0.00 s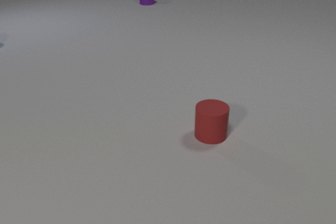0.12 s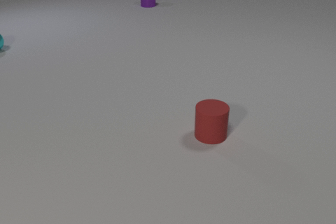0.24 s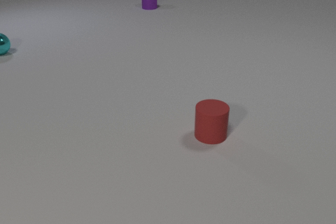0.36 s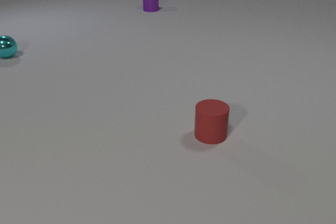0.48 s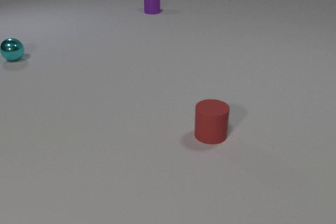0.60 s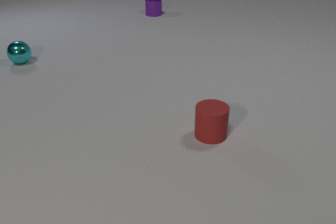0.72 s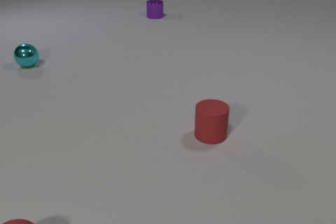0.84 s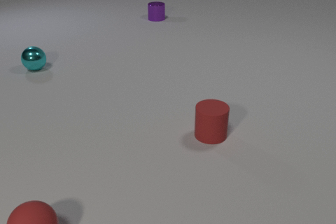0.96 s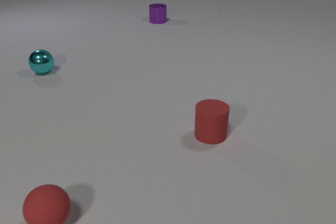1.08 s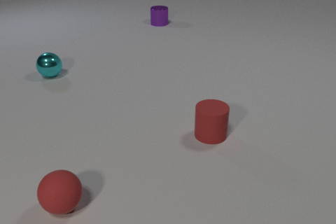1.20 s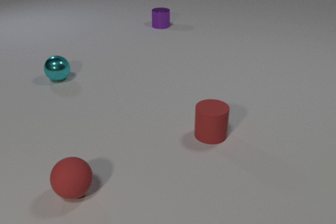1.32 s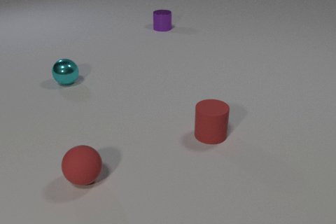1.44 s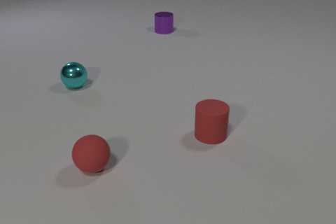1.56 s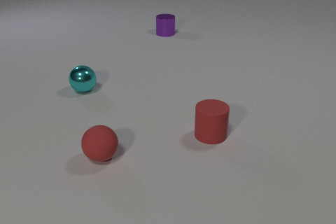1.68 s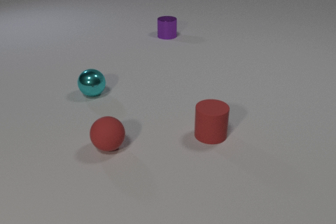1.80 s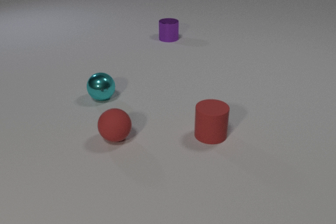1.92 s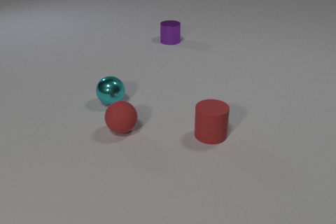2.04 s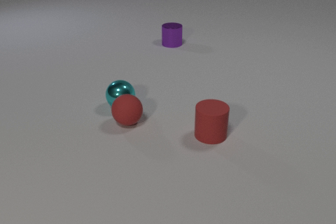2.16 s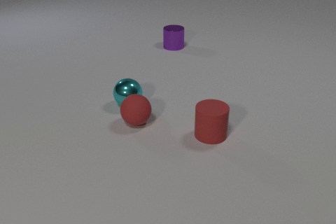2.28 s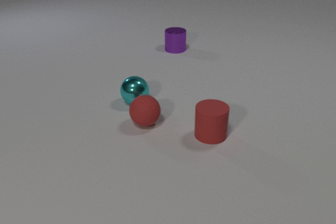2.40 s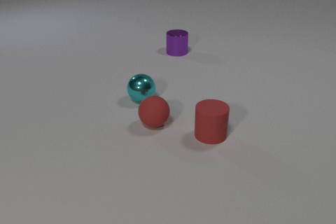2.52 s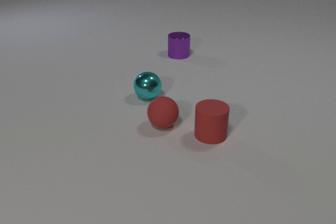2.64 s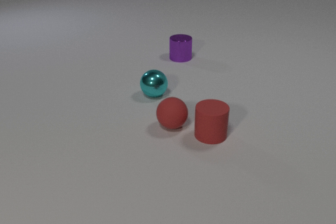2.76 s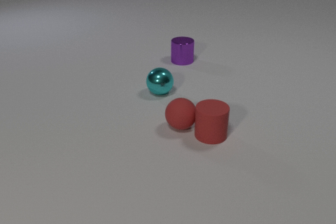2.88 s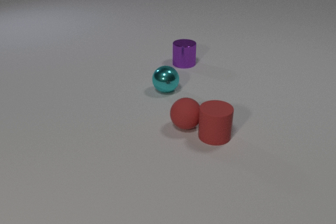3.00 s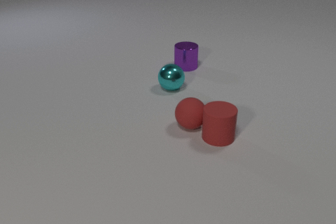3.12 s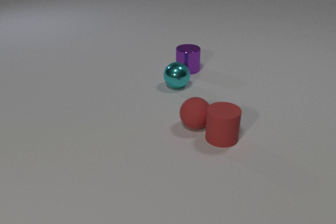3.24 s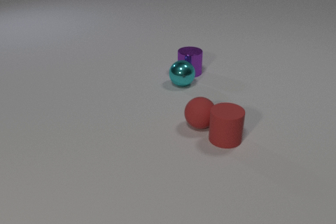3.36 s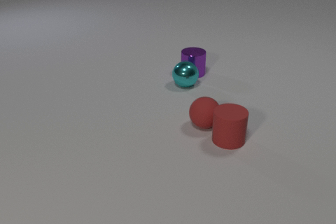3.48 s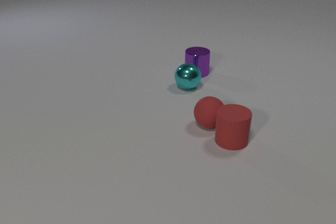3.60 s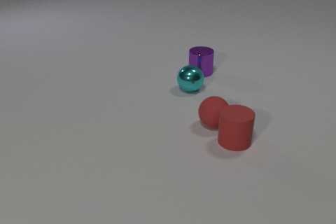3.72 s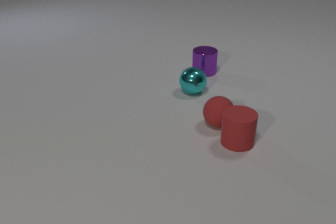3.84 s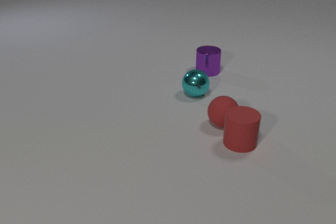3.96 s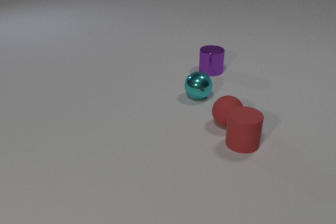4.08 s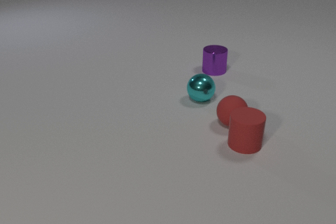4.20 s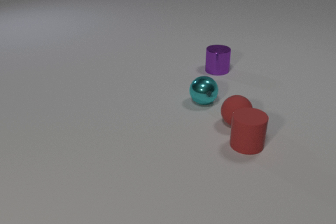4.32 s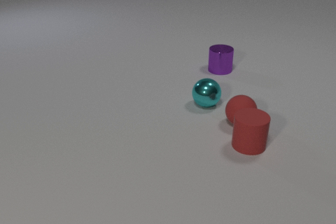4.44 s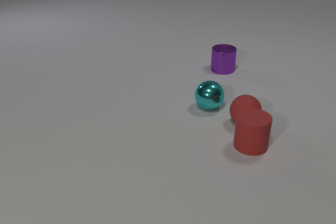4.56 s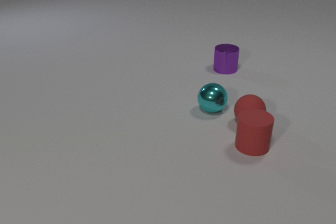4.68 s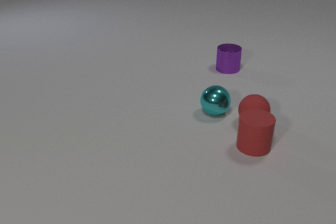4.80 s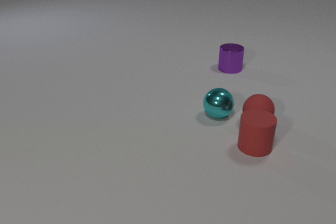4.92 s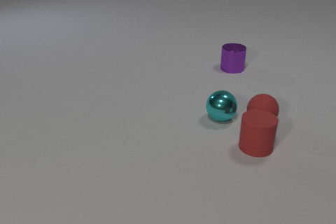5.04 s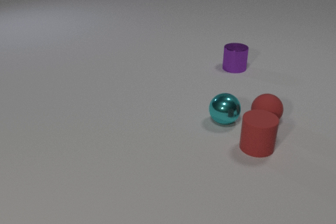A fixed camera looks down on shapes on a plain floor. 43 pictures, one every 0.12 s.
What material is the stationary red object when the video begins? rubber.
What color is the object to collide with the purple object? cyan.
How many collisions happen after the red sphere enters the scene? 3.
0.00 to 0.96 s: The red rubber sphere comes in at the bottom edge, rolls away from the camera and to the right. The cyan metal sphere comes in at the left edge, rolls toward the camera and to the right. The purple metal cylinder slides toward the camera.
0.96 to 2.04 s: The red rubber sphere rolls away from the camera and to the right. The cyan metal sphere rolls toward the camera and to the right. The purple metal cylinder slides toward the camera. The red rubber sphere and the cyan metal sphere collide.
2.04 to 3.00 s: The red rubber sphere rolls to the right. The cyan metal sphere rolls to the right and away from the camera. The red rubber cylinder slides to the right. The purple metal cylinder slides toward the camera. The red rubber sphere and the red rubber cylinder collide.
3.00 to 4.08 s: The red rubber sphere rolls to the right. The cyan metal sphere rolls to the right and toward the camera. The red rubber cylinder slides to the right. The purple metal cylinder slides to the right. The cyan metal sphere and the purple metal cylinder collide.
4.08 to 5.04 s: The red rubber sphere rolls to the right. The cyan metal sphere rolls toward the camera and to the right. The red rubber cylinder slides to the right. The purple metal cylinder slides to the right and away from the camera.
